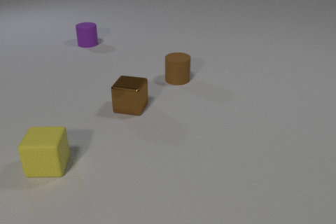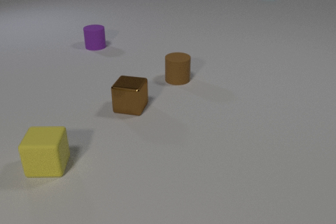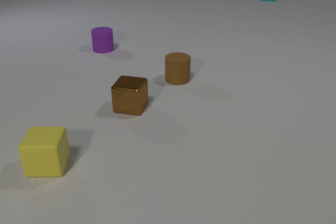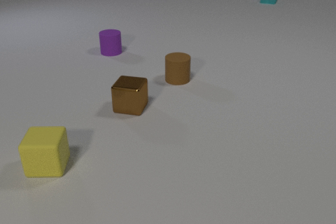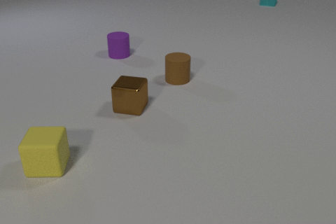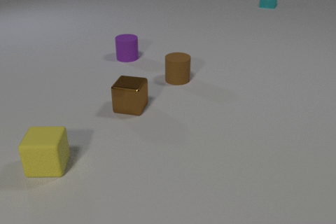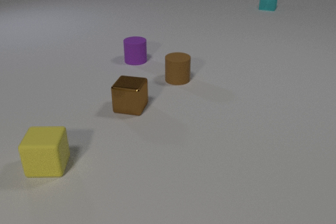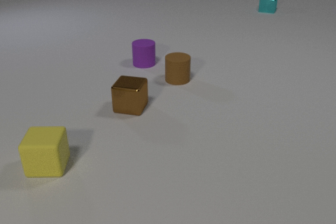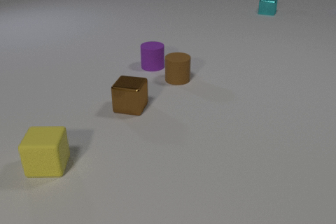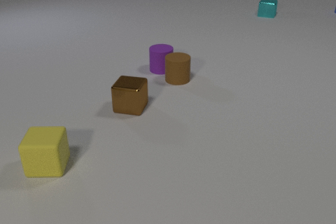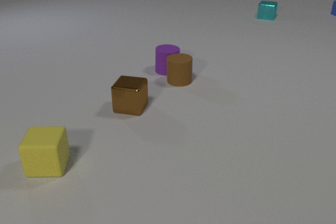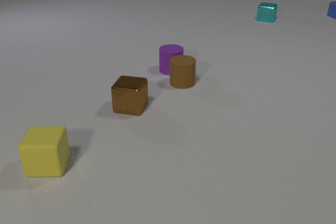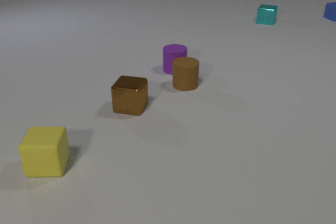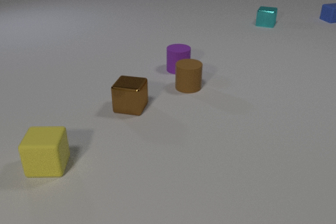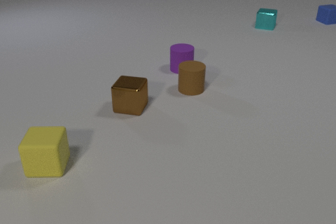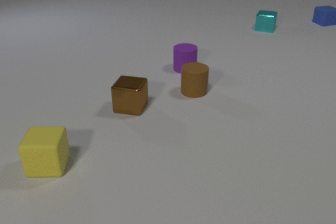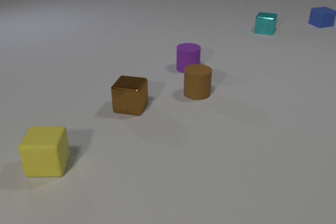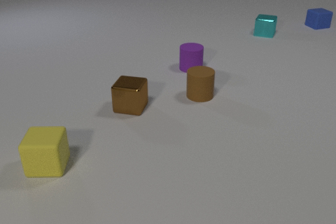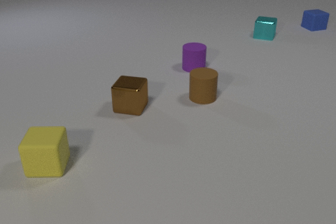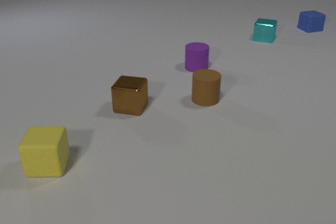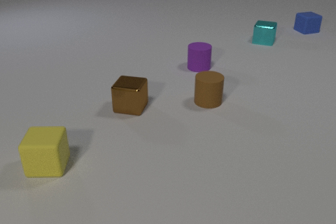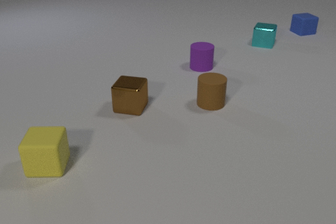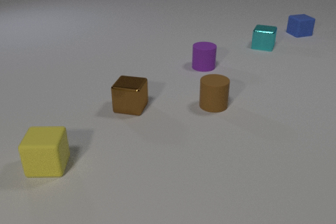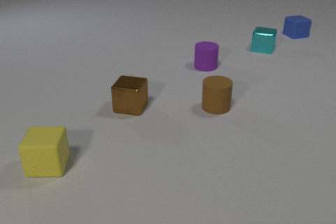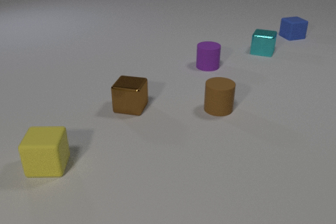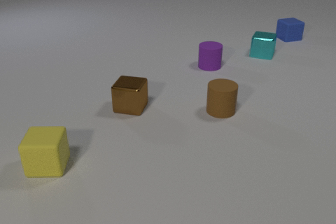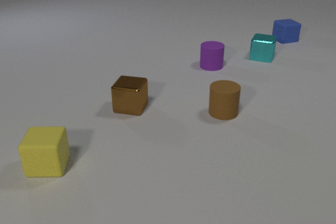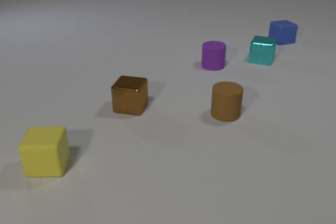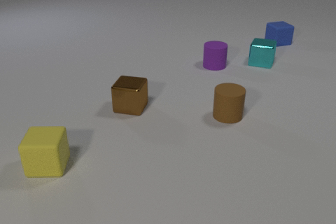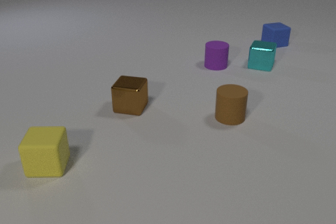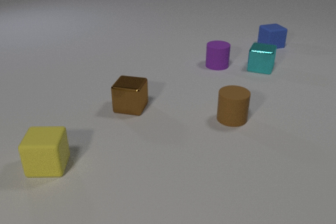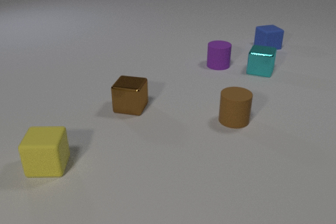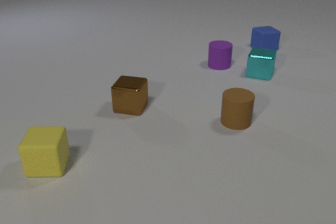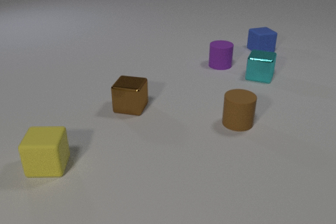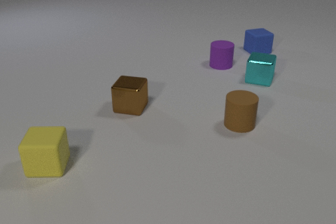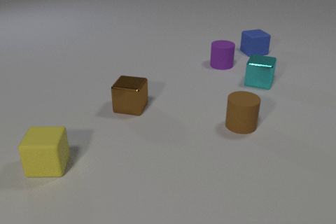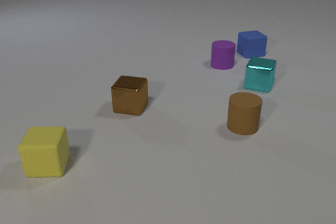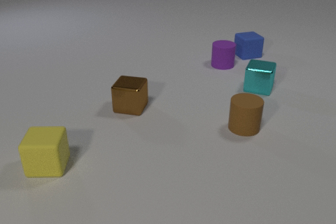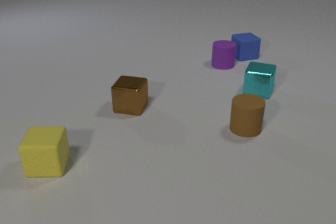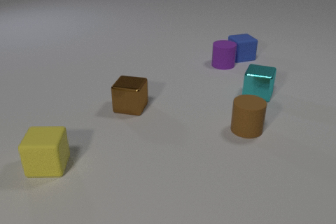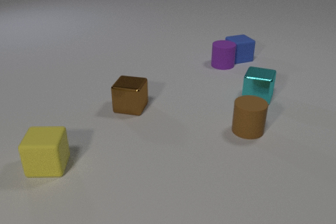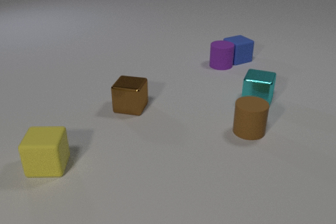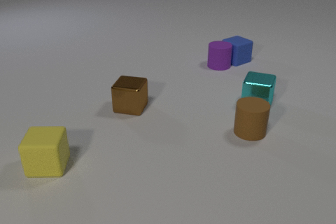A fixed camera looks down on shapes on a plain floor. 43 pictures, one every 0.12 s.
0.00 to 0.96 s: The purple rubber cylinder slides toward the camera and to the right. The cyan metal cube slides toward the camera.
0.96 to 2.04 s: The purple rubber cylinder slides to the right. The brown rubber cylinder slides toward the camera and to the right. The blue rubber cube comes in at the right edge, slides toward the camera and to the left. The cyan metal cube slides toward the camera. The purple rubber cylinder and the brown rubber cylinder collide.
2.04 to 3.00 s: The purple rubber cylinder slides to the right. The brown rubber cylinder slides toward the camera and to the right. The blue rubber cube slides toward the camera and to the left. The cyan metal cube slides toward the camera.
3.00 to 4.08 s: The purple rubber cylinder slides to the right. The brown rubber cylinder slides toward the camera and to the right. The blue rubber cube slides toward the camera and to the left. The cyan metal cube slides toward the camera.
4.08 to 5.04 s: The brown rubber cylinder slides toward the camera and to the right. The blue rubber cube slides toward the camera and to the left. The cyan metal cube slides toward the camera. The purple rubber cylinder and the blue rubber cube collide.
What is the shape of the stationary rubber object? cube.
How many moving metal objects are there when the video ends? 1.
What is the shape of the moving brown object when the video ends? cylinder.
